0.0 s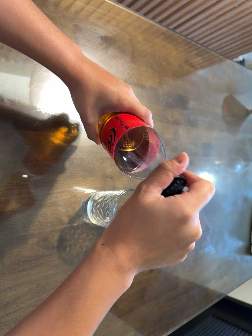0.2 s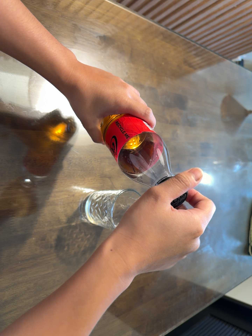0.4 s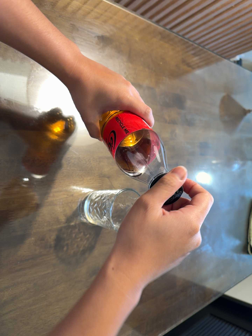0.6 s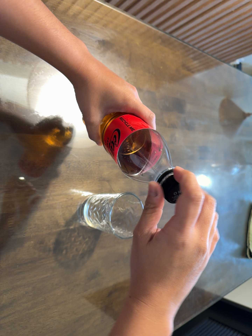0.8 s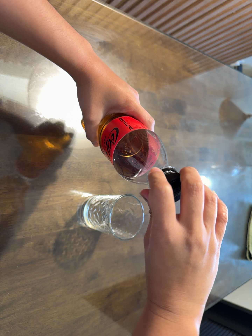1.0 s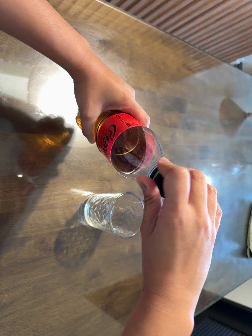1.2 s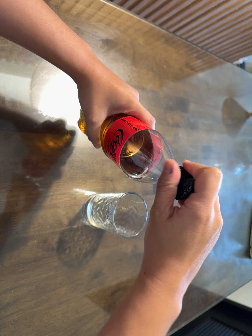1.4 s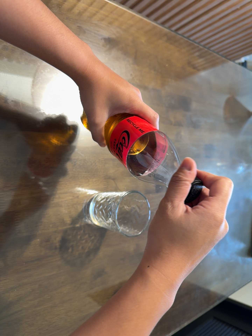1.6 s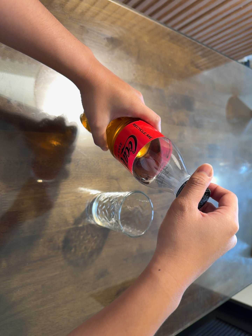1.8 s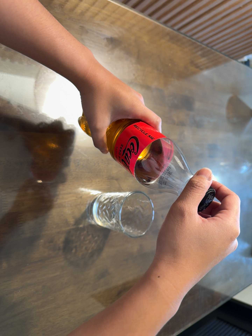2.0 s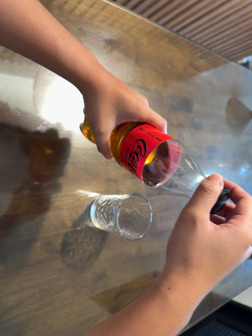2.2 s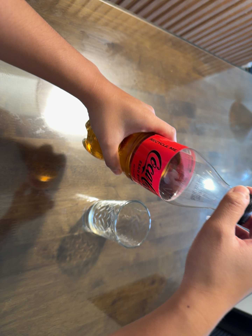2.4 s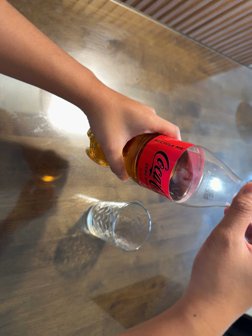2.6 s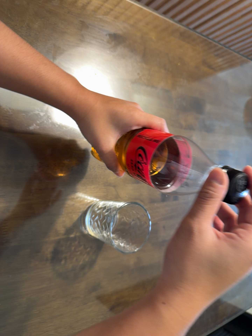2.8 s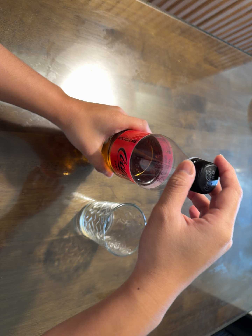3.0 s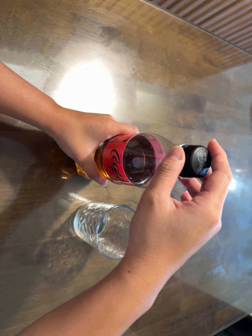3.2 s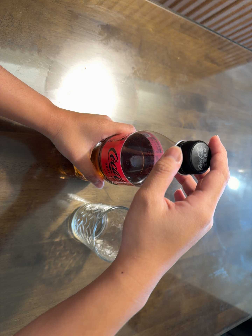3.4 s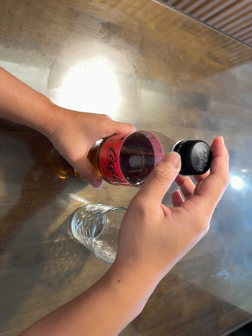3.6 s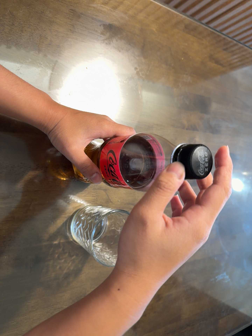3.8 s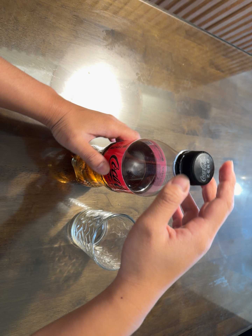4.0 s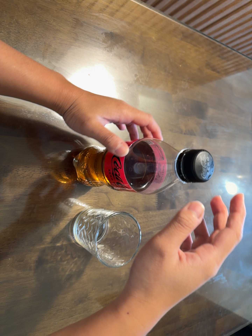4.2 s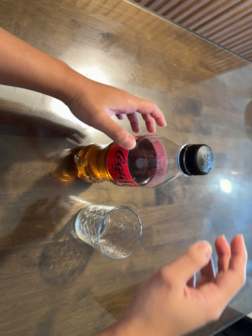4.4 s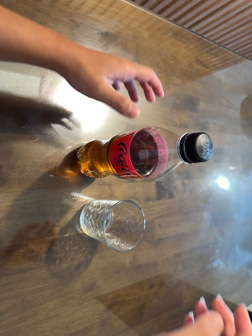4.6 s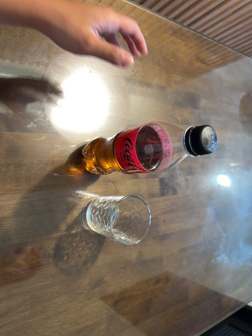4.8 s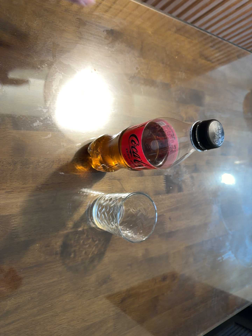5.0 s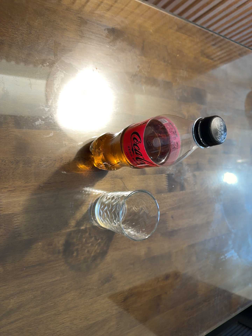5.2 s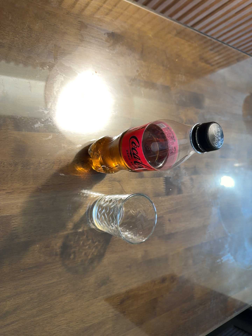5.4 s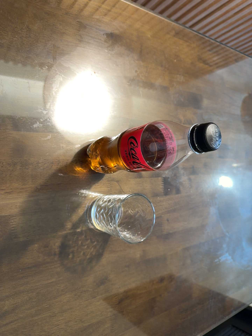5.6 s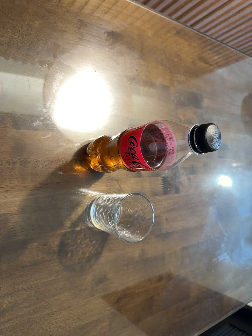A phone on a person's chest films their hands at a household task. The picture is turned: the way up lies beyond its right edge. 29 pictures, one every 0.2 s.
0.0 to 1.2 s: The camera keeps its place and its aim.
1.2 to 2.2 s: The camera shifts only a little, or ends up much as it began.
2.2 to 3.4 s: The camera travels forward and to its right, about 8 cm, so what stands in front looms larger.
3.4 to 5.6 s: The camera shifts only a little, or ends up much as it began.
The film runs backward here.
